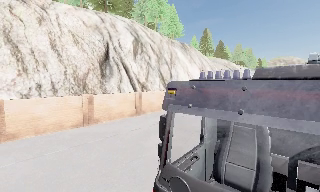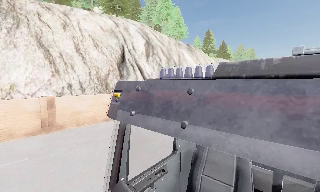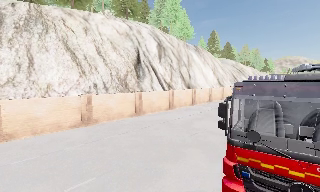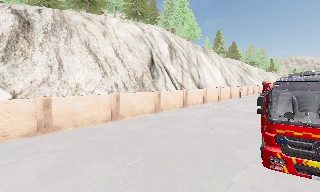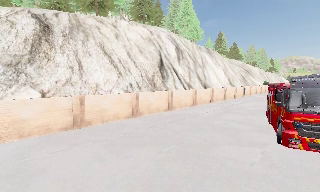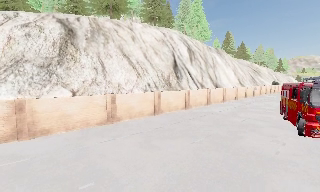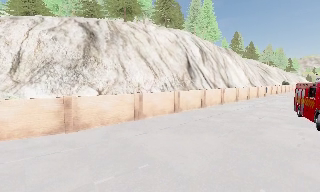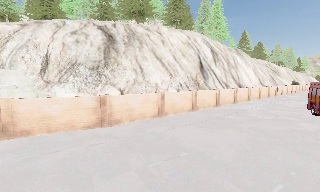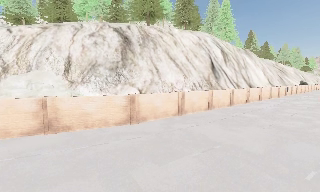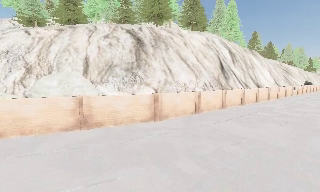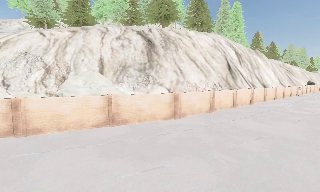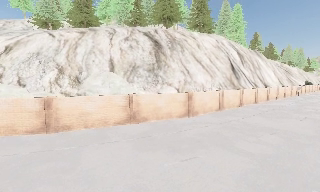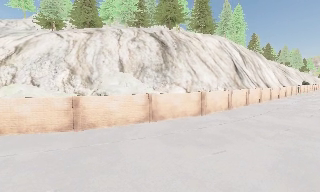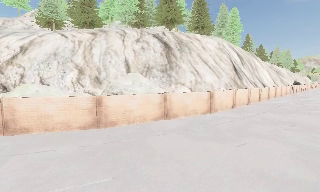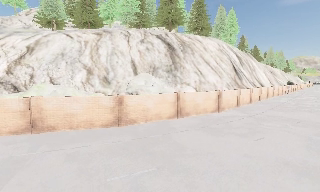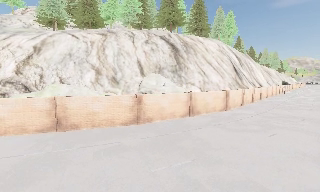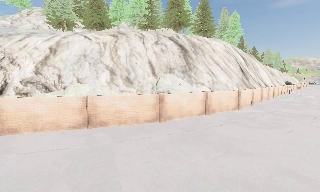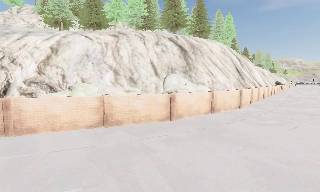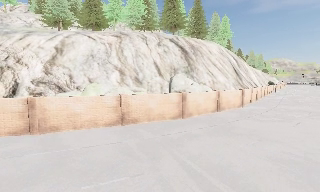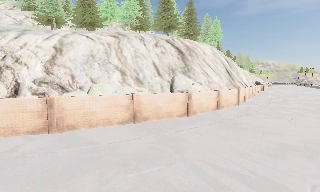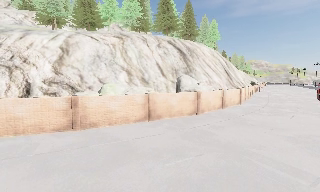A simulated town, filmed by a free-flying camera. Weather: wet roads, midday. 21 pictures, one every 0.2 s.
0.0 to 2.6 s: The camera travels to its left and backward, about 25 m, so close, fixed things drift to the right.
2.6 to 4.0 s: The camera pans to its right, which is clockwise from overhead, by about 15 degrees. It travels to its left and backward, about 13 m, so close, fixed things drift to the right.
The film runs forward here.
